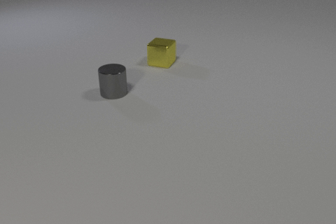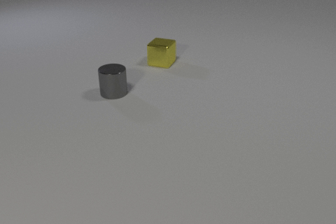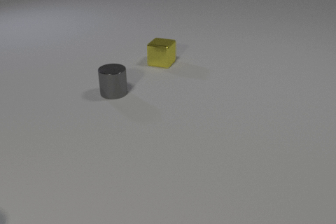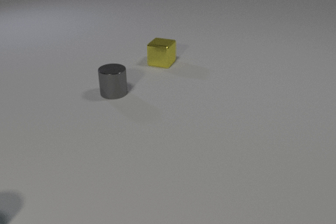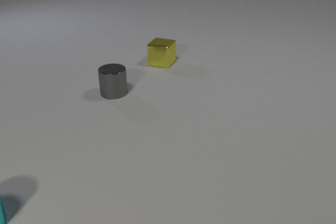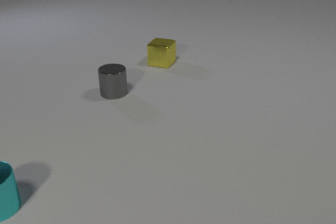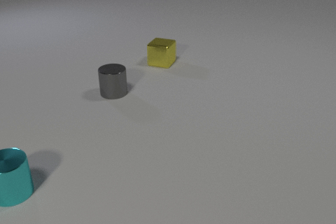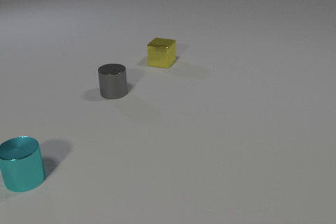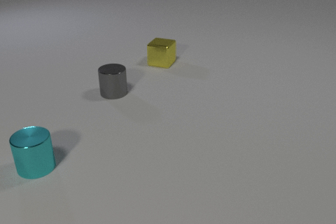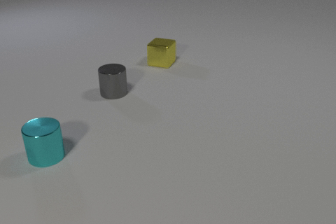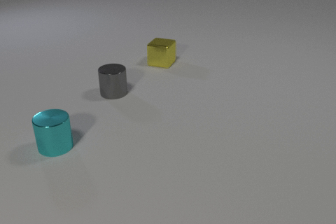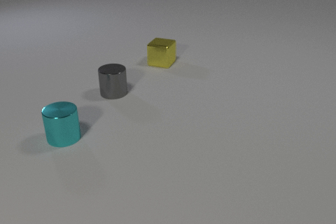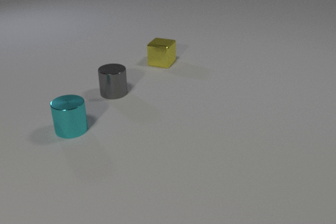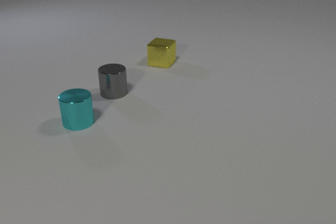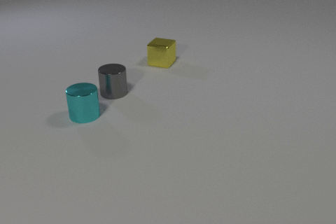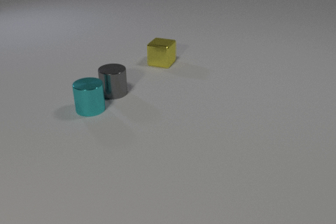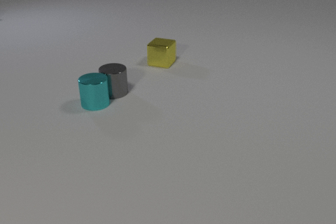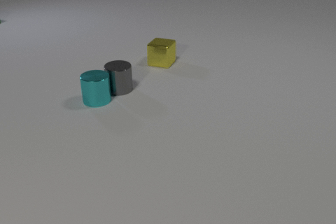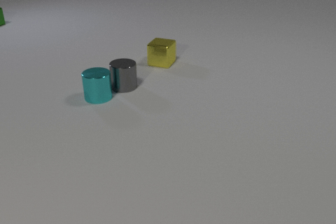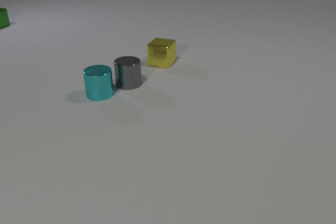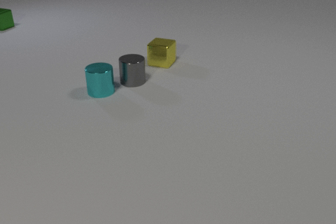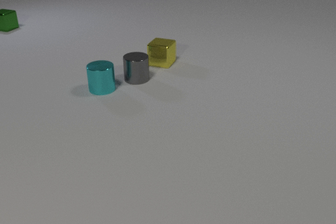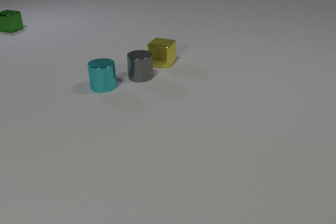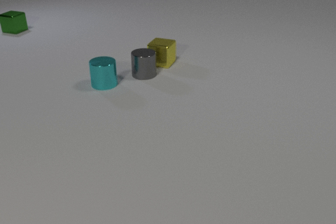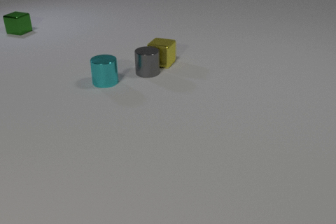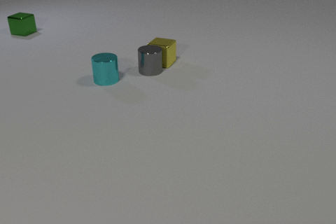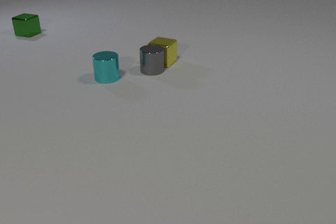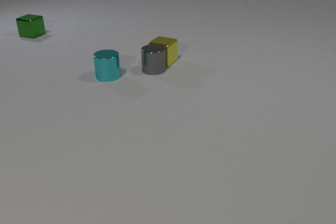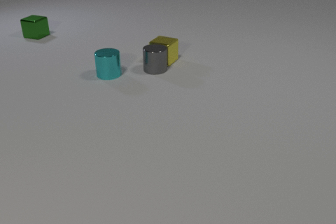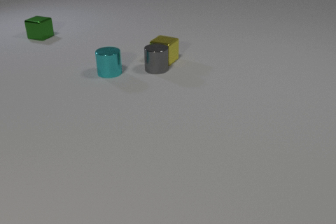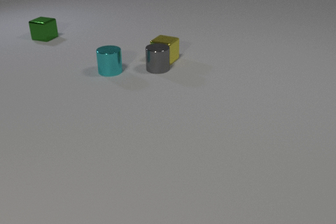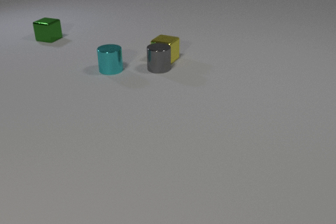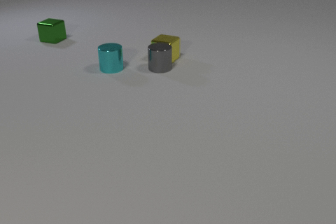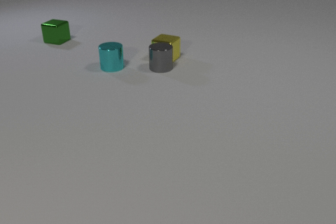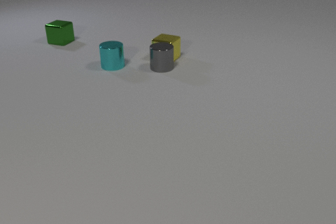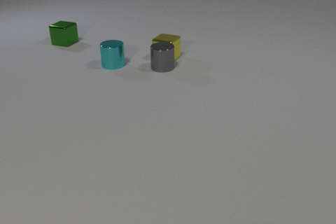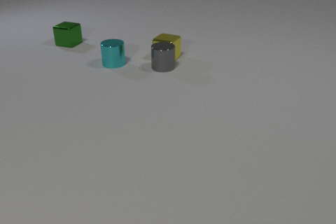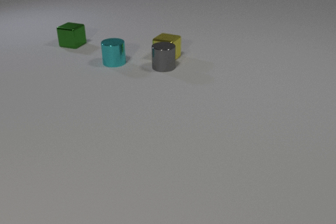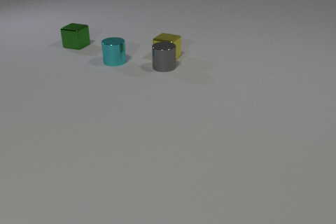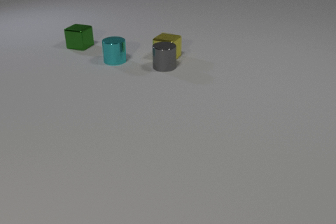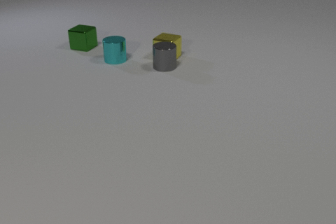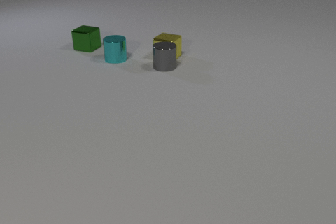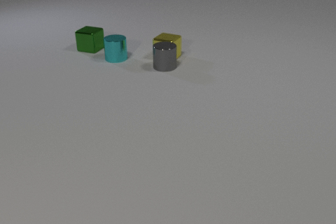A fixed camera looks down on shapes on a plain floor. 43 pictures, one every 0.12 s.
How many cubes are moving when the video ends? 1.
What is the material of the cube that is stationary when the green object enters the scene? metal.
What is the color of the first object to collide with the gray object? cyan.
0.00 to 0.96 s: The cyan metal cylinder comes in at the left edge, slides away from the camera and to the right.
0.96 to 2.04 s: The cyan metal cylinder slides away from the camera and to the right. The gray metal cylinder slides away from the camera and to the right. The cyan metal cylinder and the gray metal cylinder collide.
2.04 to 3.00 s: The cyan metal cylinder slides away from the camera. The gray metal cylinder slides away from the camera and to the right. The green metal cube slides toward the camera and to the right. The gray metal cylinder and the yellow metal cube collide.
3.00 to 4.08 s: The cyan metal cylinder slides away from the camera. The gray metal cylinder slides to the right and away from the camera. The green metal cube slides toward the camera and to the right. The yellow metal cube slides away from the camera.
4.08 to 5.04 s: The cyan metal cylinder slides away from the camera. The green metal cube slides to the right and toward the camera.
